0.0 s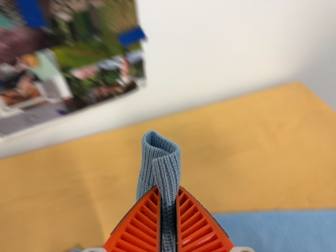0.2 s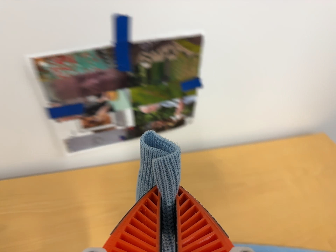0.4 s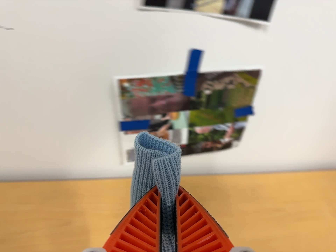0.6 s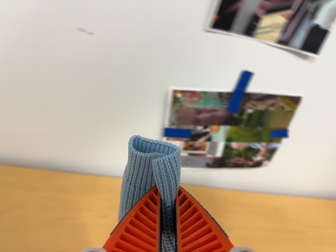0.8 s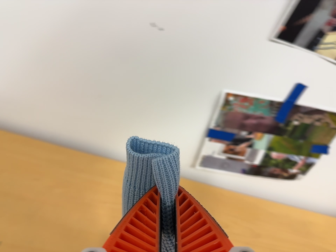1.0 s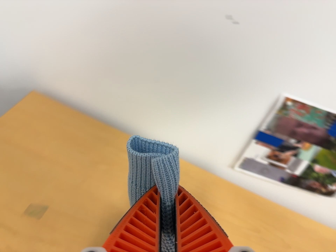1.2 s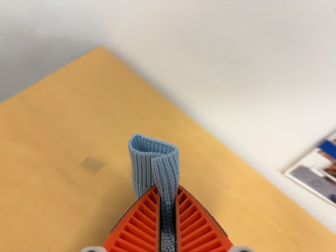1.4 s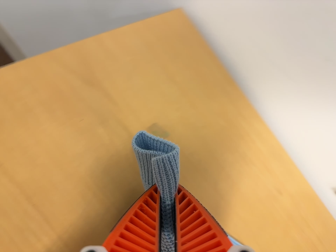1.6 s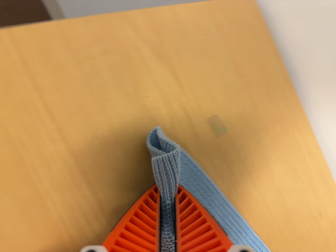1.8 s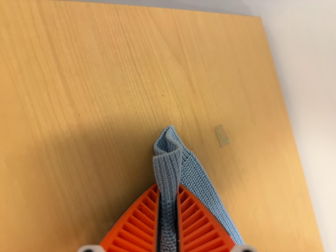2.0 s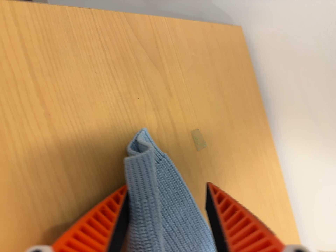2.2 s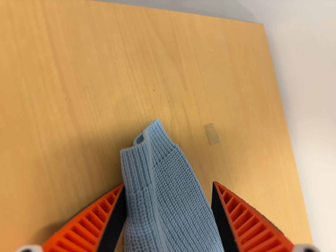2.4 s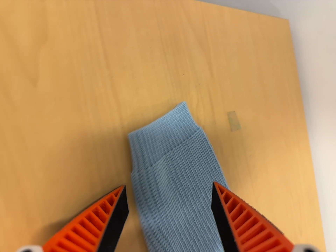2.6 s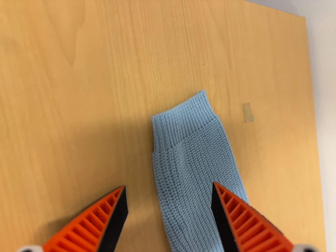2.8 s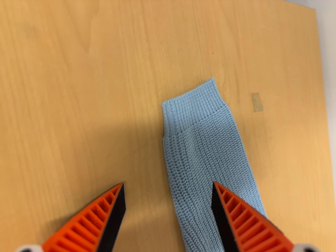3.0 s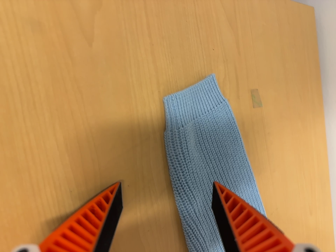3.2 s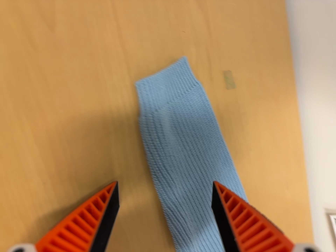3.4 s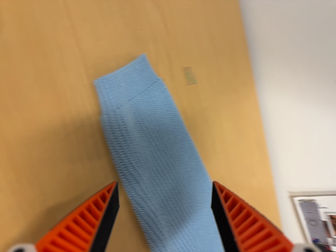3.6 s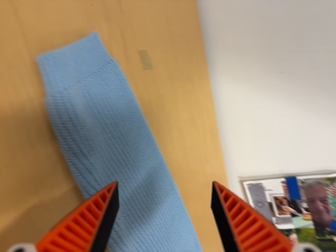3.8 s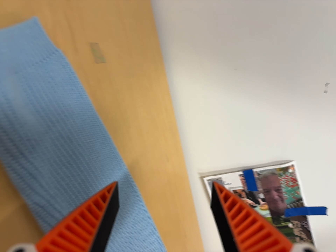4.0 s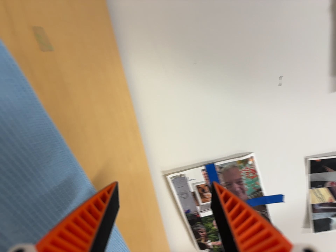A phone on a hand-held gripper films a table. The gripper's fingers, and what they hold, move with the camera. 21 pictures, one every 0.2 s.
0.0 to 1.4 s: The camera swings to its left by about 25 degrees, and the scene slides to the right. It travels to its left, about 50 cm, so close, fixed things drift to the right. Its aim tips toward the top of its view by about 10 degrees. It rolls about its line of sight by about 65 degrees, and the scene rotates clockwise.
1.4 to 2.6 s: The camera travels to its left, about 12 cm, so close, fixed things drift to the right. It rolls about its line of sight by about 30 degrees, and the scene rotates clockwise.
2.6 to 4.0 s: The camera pans to its right by about 40 degrees. It travels forward and toward the bottom of its view, about 7 cm. It rolls about its line of sight by about 15 degrees, and the scene rotates counterclockwise.
The film runs backward here.
